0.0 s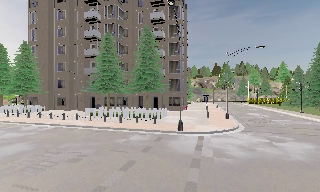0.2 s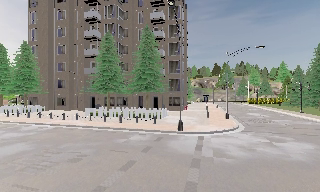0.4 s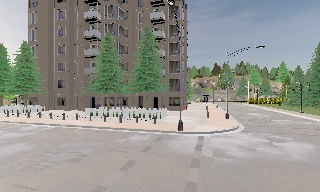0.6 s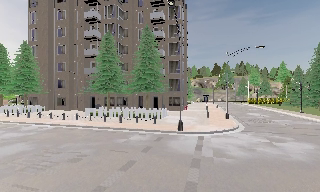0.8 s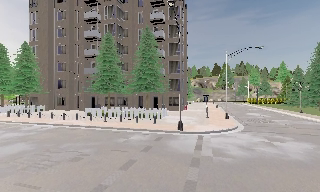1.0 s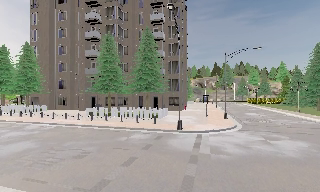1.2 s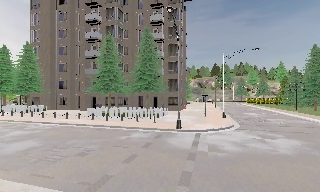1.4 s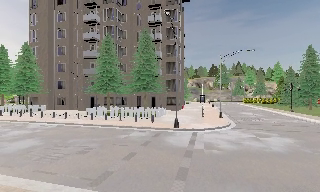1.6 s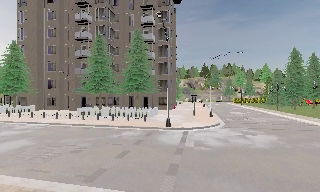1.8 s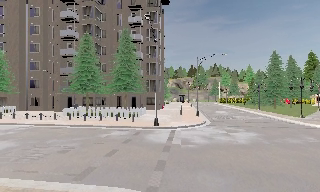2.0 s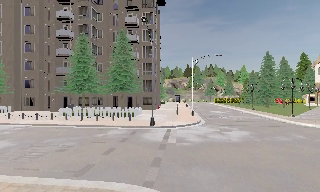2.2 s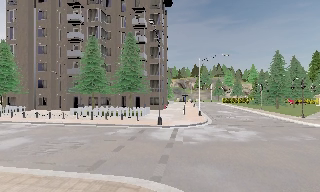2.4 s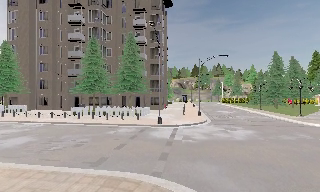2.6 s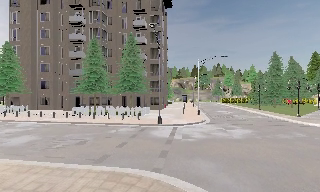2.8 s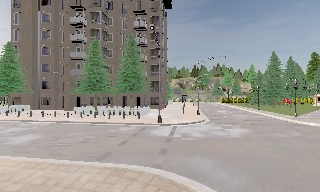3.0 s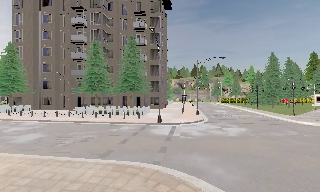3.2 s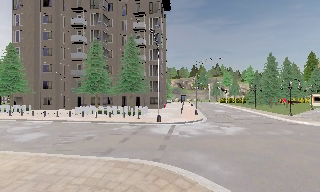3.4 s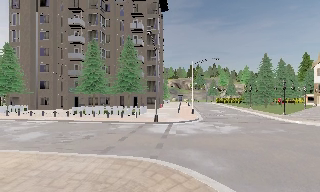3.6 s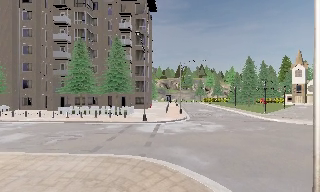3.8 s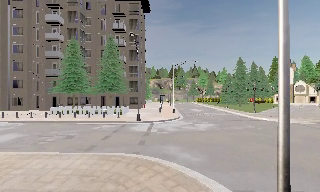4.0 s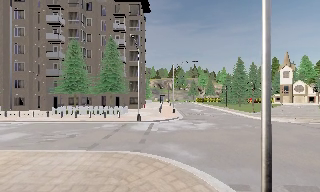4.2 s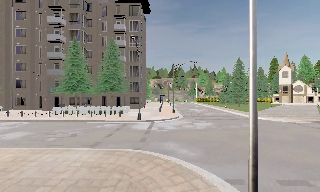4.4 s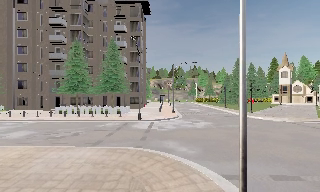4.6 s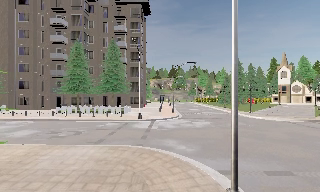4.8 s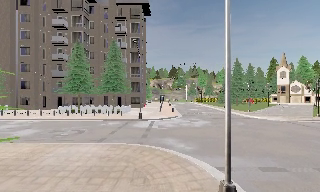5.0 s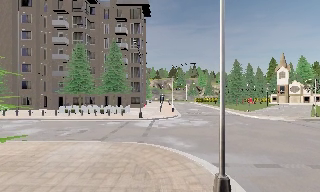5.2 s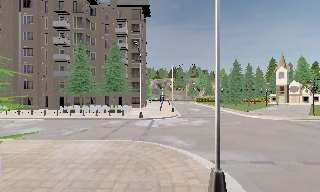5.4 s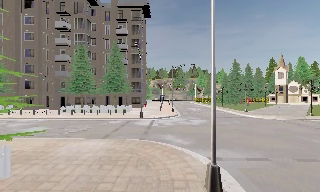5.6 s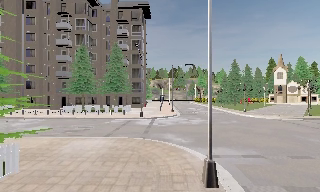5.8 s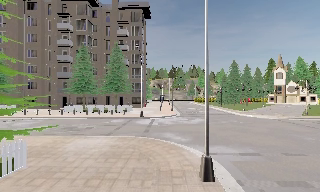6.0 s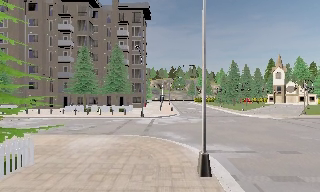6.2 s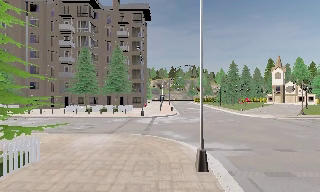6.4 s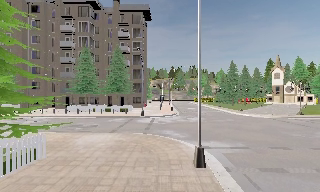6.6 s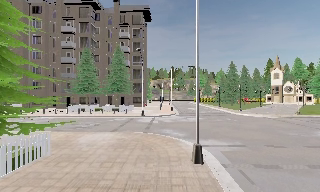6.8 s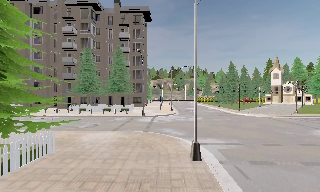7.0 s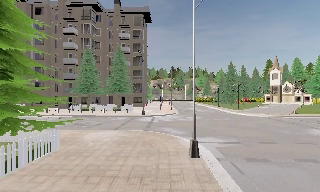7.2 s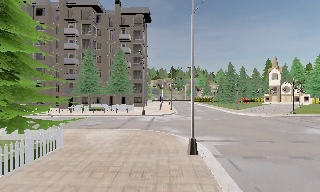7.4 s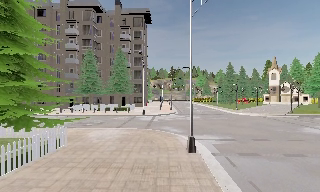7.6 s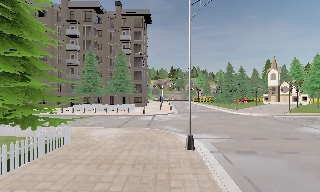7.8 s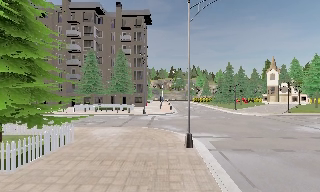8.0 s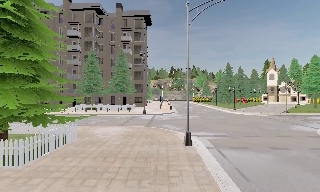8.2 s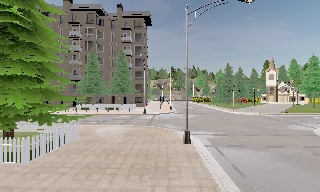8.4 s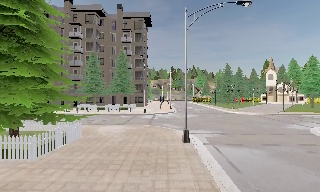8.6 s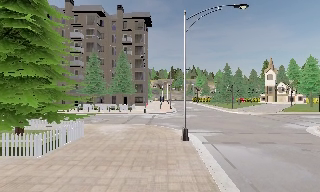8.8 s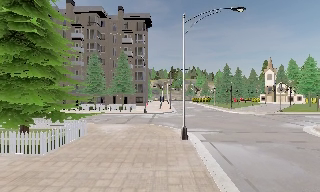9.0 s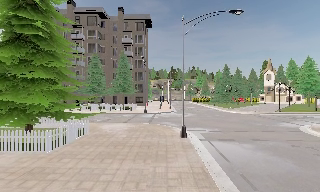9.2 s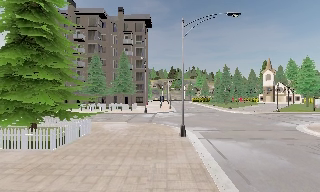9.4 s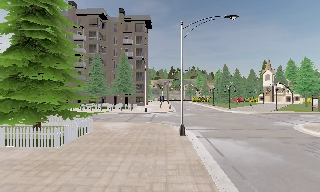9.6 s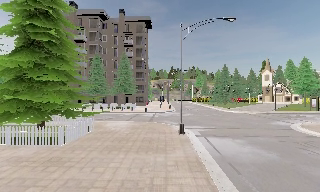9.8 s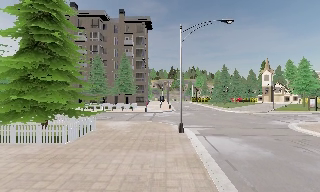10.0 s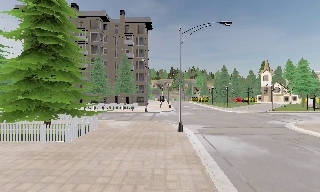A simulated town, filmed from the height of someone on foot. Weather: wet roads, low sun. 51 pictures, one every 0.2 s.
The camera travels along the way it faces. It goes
backward.
0.0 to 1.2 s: The camera travels backward, about 0.5 m, so what stands in front gets smaller. It gains speed.
1.2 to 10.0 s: The camera pans to its right, which is clockwise from overhead, by about 15 degrees. It travels backward, about 13 m, so what stands in front gets smaller.
The film runs backward here.
